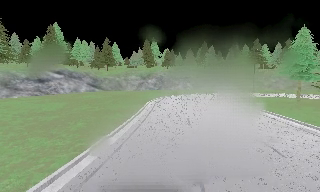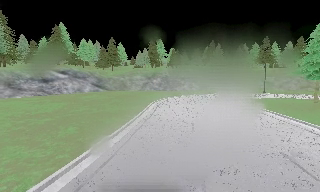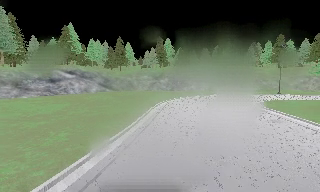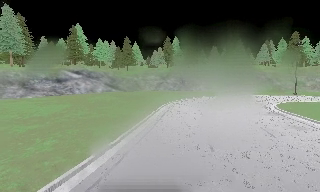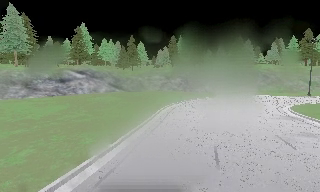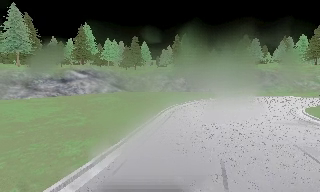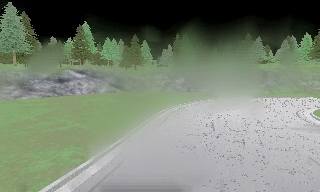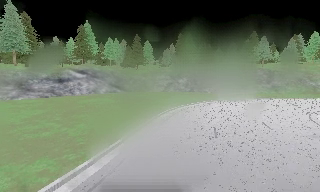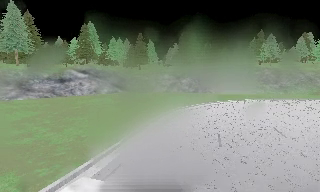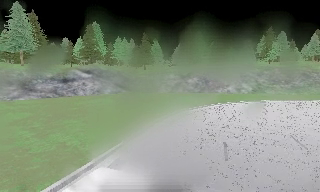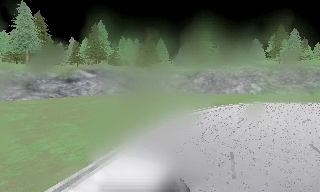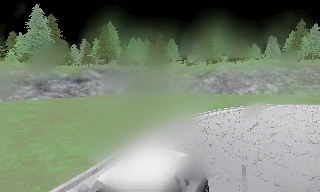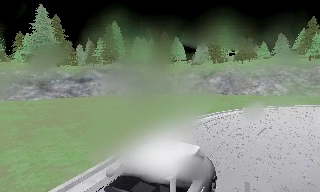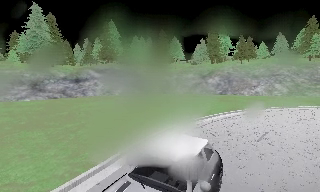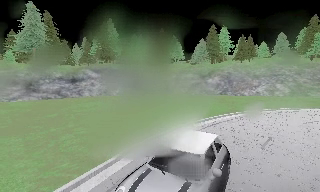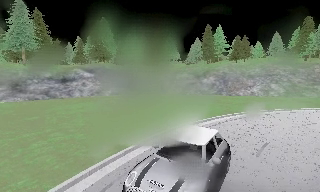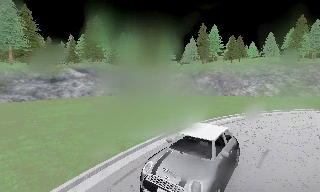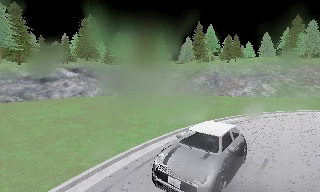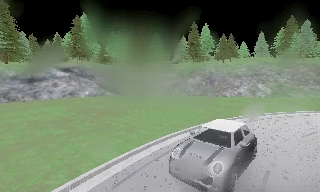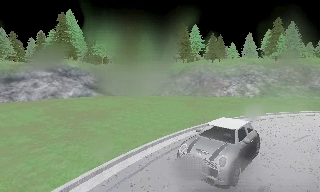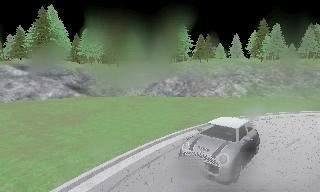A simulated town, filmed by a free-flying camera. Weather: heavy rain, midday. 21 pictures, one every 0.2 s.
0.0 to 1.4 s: The camera pans to its left, which is counterclockwise from overhead, by about 15 degrees. It travels forward, about 10 m, so what stands in front looms larger.
1.4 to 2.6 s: The camera pans to its left, which is counterclockwise from overhead, by about 10 degrees. It travels forward and to its right, about 7 m, so what stands in front looms larger.
2.6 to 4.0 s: The scene slides to the left, as the camera pans about 10 degrees to its right. It travels forward and to its right, about 8 m, so what stands in front looms larger.
The film runs backward here.
